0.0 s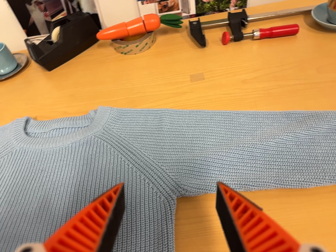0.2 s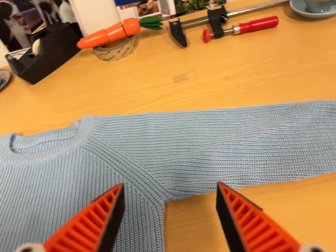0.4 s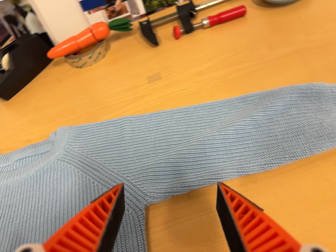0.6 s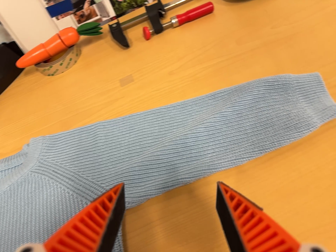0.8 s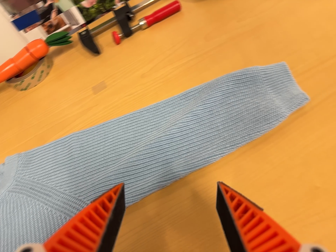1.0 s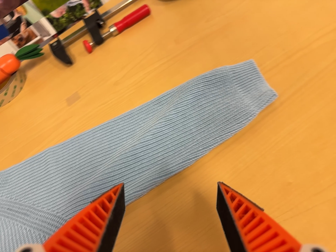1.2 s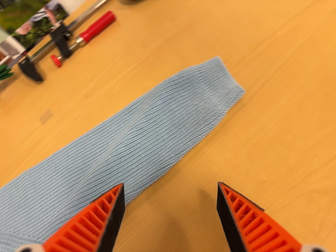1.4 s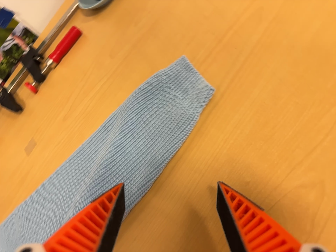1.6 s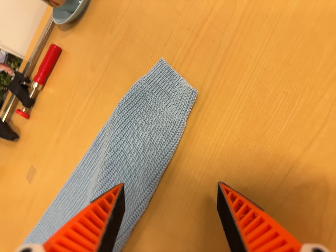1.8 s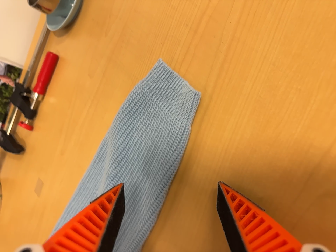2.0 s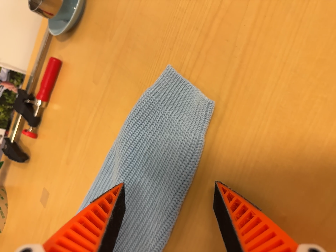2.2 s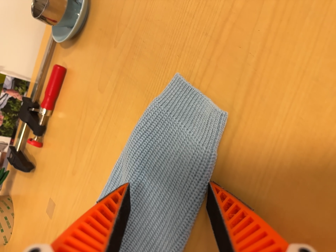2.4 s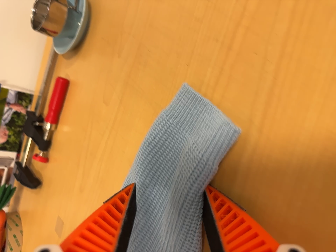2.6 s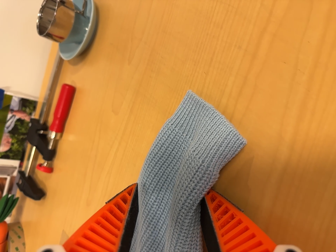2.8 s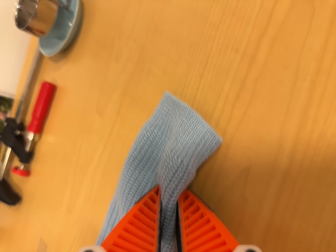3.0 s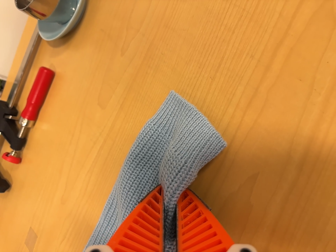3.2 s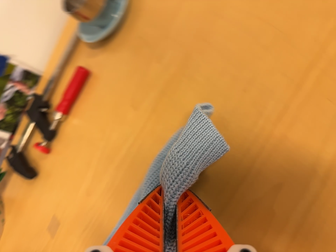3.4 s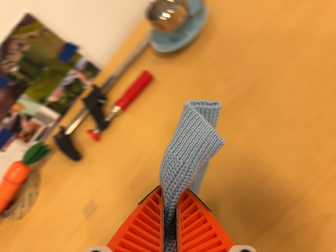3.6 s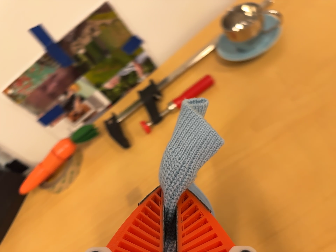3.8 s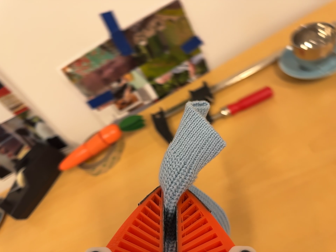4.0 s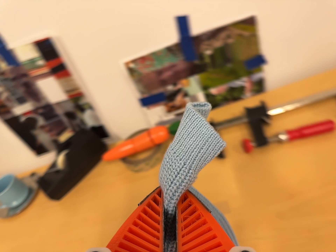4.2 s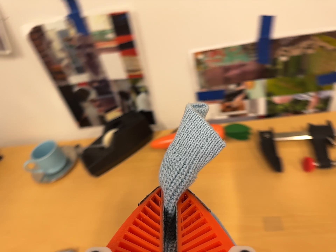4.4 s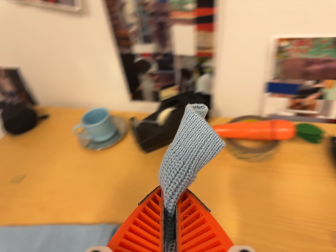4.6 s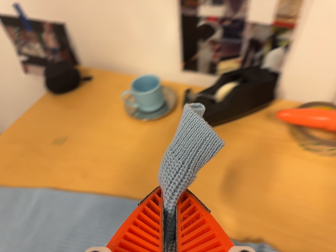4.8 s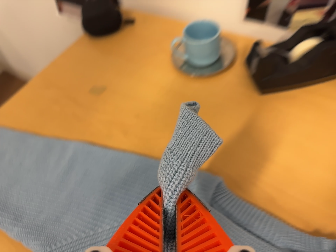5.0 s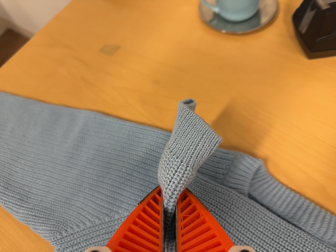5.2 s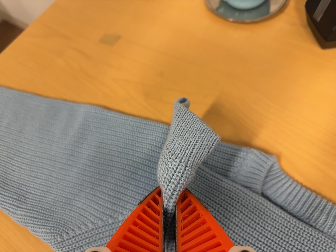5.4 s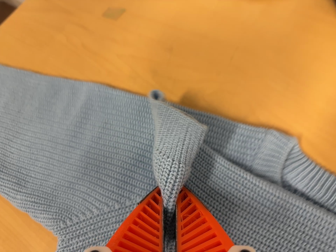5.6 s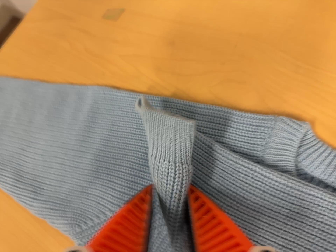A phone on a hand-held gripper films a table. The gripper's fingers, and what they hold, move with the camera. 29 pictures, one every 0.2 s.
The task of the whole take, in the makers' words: right arm across.
0.0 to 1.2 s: The camera travels to its right, about 16 cm, so close, fixed things drift to the left. It rolls about its line of sight by about 35 degrees, and the scene rotates counterclockwise.
1.2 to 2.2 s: The camera travels toward the top of its view, forward and to its right, about 12 cm. It rolls about its line of sight by about 25 degrees, and the scene rotates counterclockwise.
2.2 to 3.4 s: The camera travels to its left, about 12 cm, so close, fixed things drift to the right. It rolls about its line of sight by about 20 degrees, and the scene rotates clockwise.
3.4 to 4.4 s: The camera pans to its left by about 20 degrees. It travels to its left, about 36 cm, so close, fixed things drift to the right. It rolls about its line of sight by about 55 degrees, and the scene rotates clockwise.
4.4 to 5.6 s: The camera pans to its left by about 15 degrees. It travels forward and to its left, about 24 cm, so what stands in front looms larger. Its aim tips toward the bottom of its view by about 30 degrees, and the scene shifts upward. It rolls about its line of sight by about 10 degrees, and the scene rotates clockwise.
The film runs forward here.
